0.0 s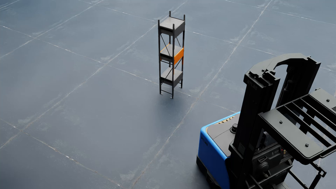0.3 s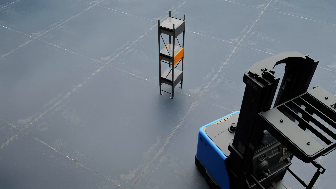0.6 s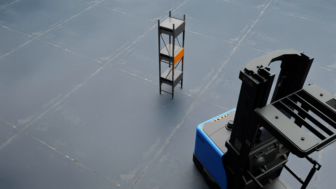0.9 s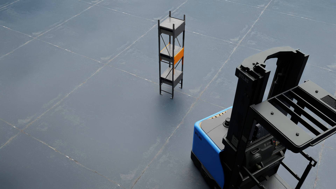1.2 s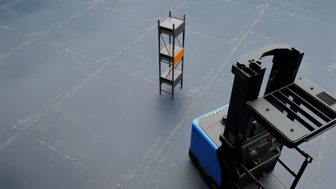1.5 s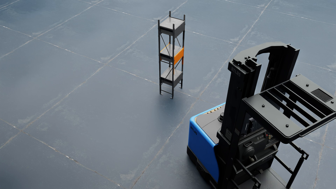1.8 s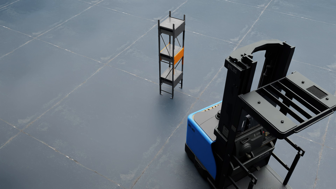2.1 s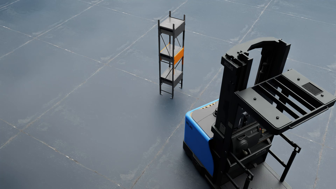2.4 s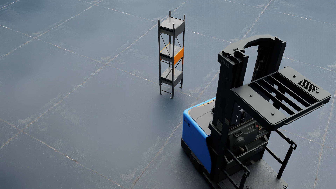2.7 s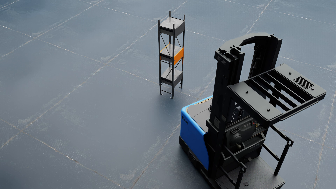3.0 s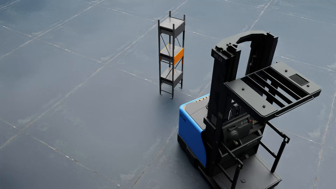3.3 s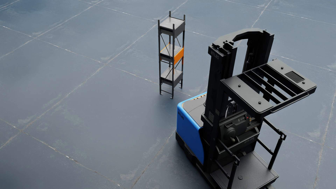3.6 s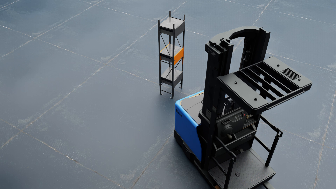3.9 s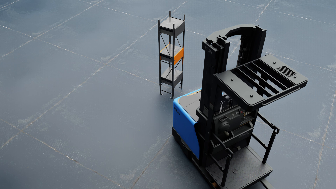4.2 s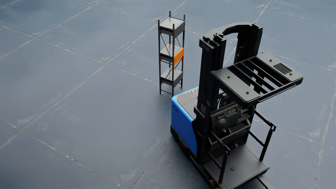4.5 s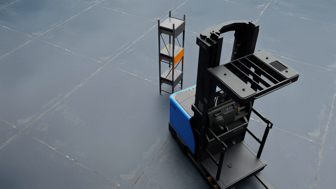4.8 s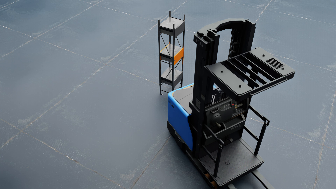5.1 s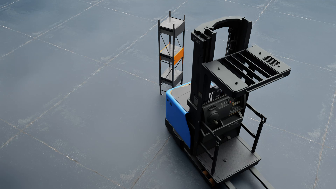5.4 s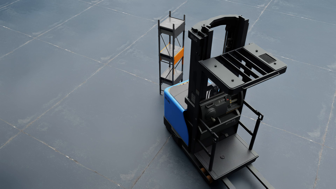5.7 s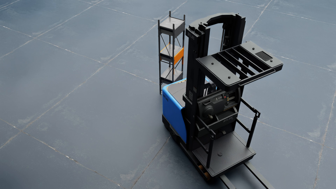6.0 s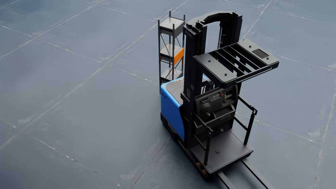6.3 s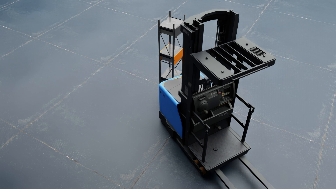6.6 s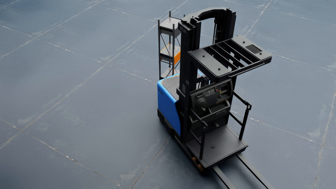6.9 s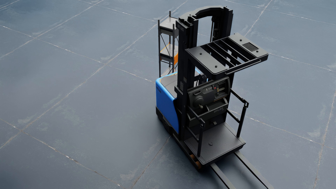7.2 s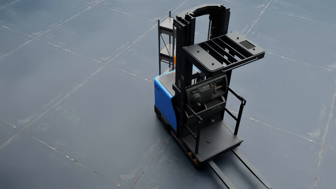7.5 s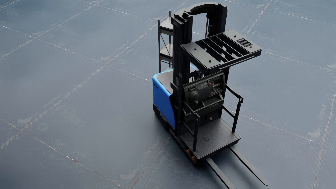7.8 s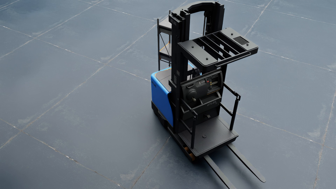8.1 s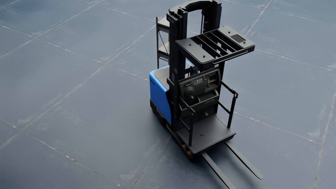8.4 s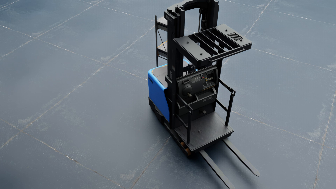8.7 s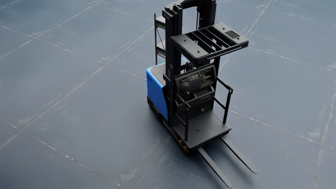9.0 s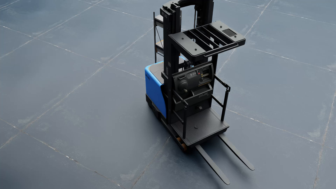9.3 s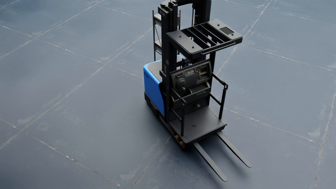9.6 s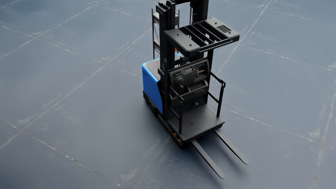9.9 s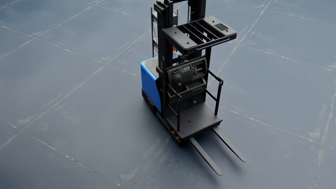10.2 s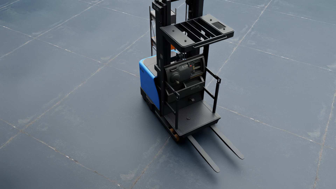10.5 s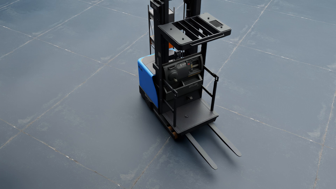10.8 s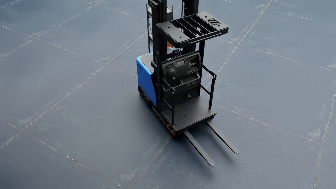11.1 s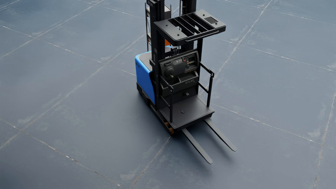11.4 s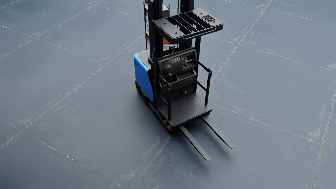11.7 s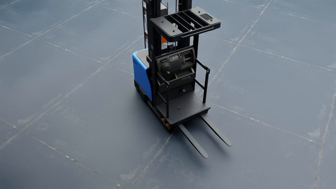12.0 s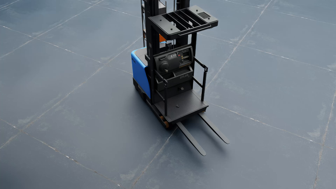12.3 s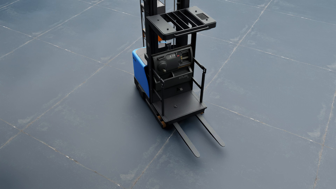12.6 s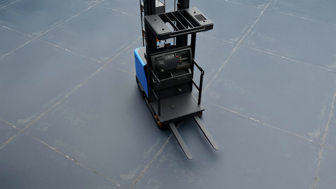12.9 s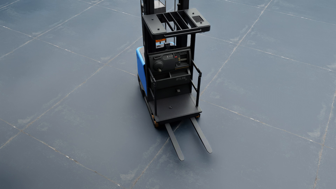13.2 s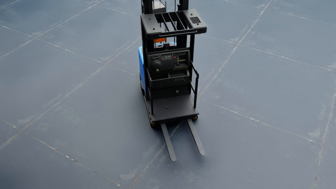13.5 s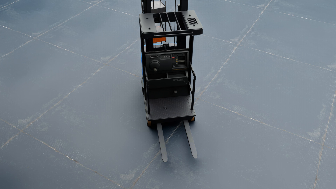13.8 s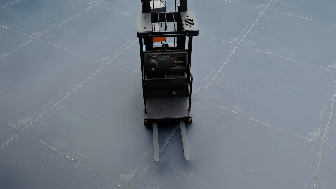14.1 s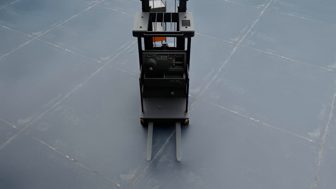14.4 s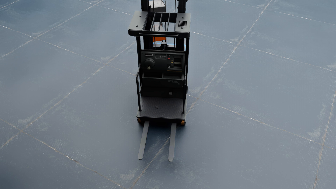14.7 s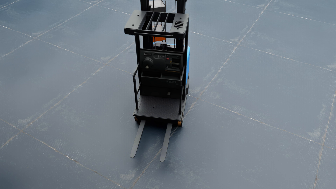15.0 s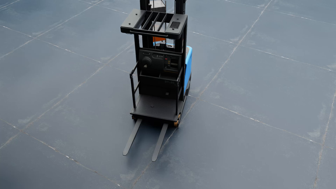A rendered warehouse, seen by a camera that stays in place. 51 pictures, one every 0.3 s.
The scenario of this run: A forklift runs into an object in its way.
